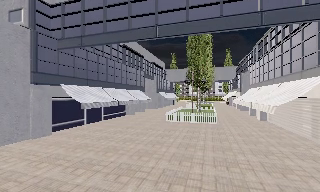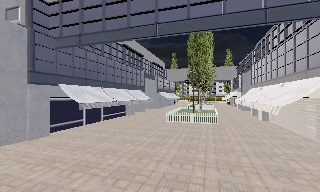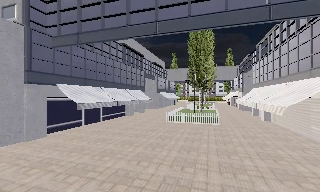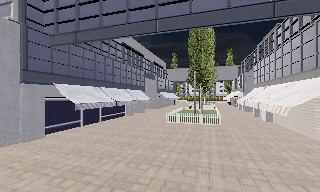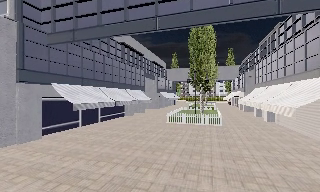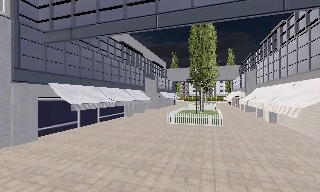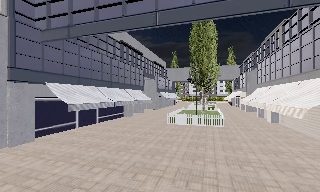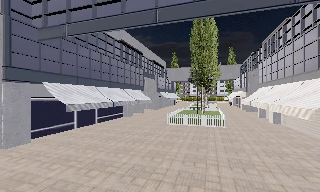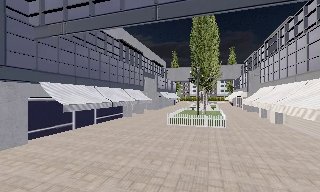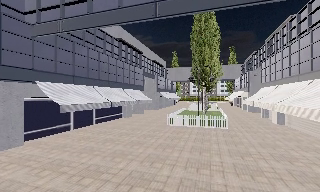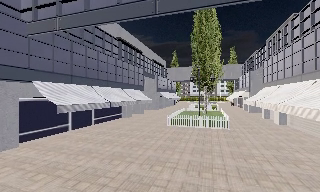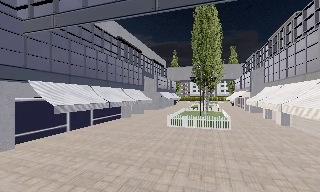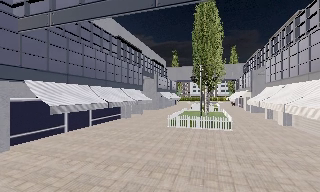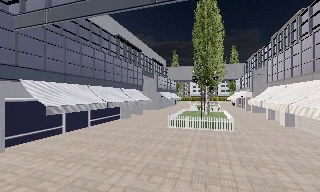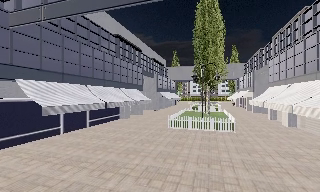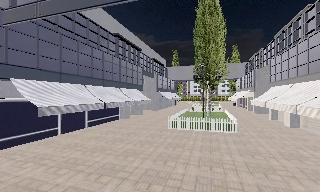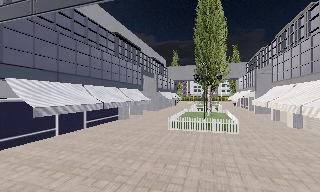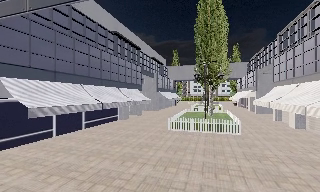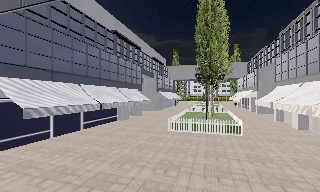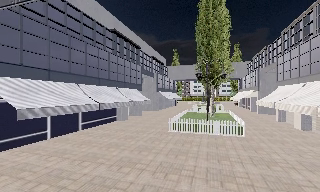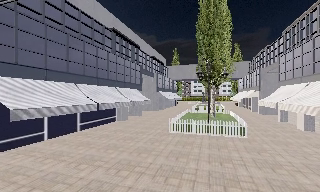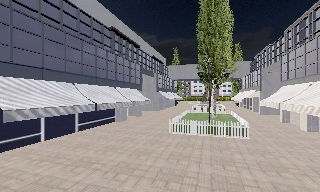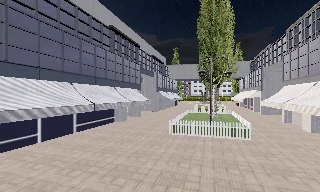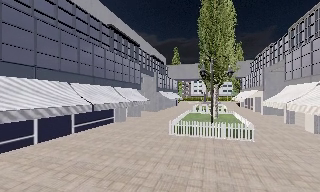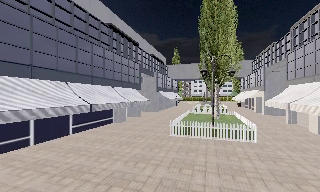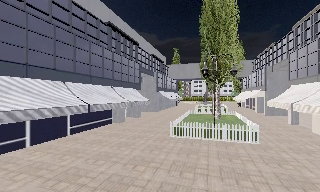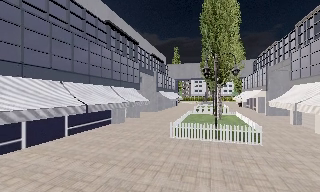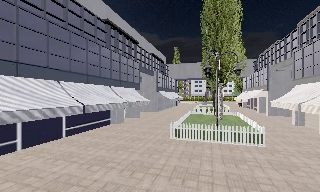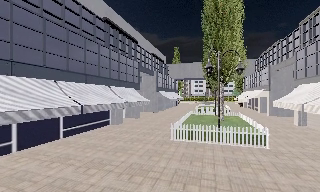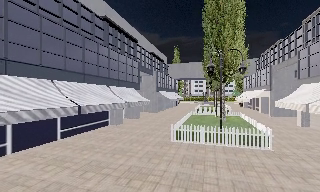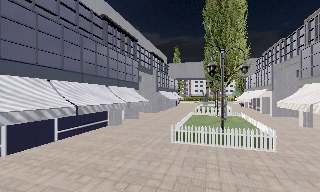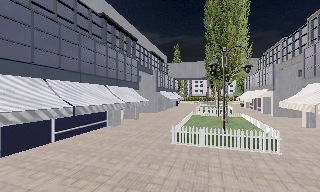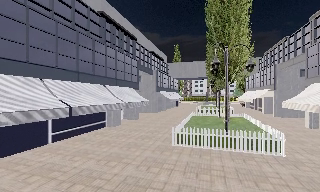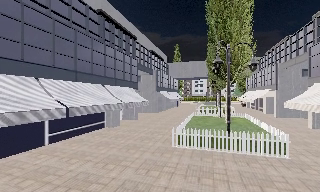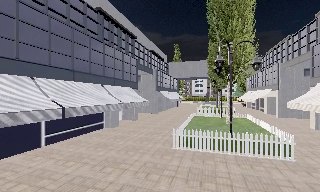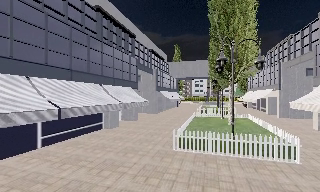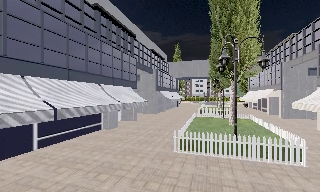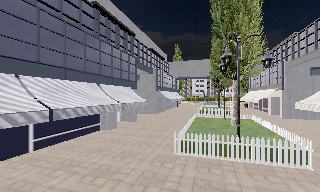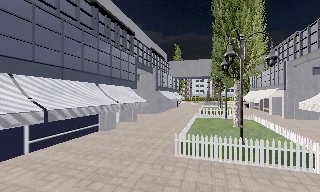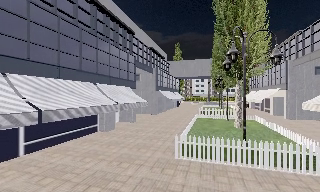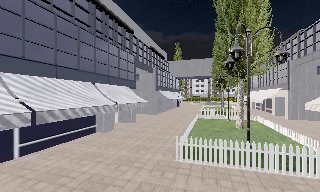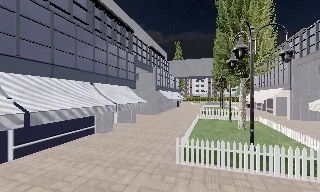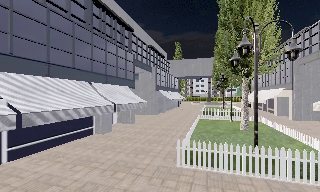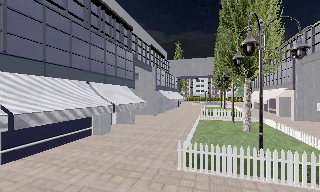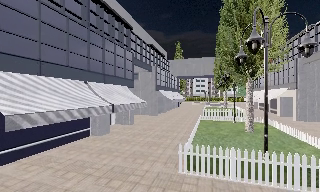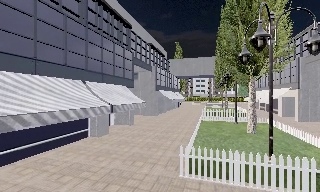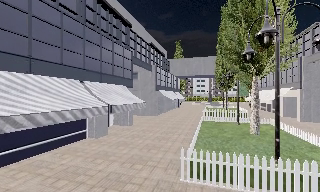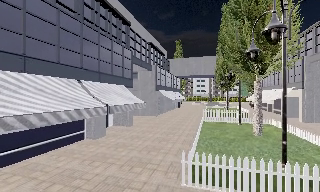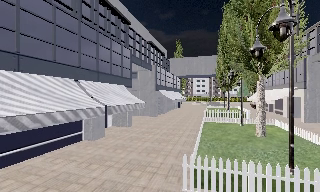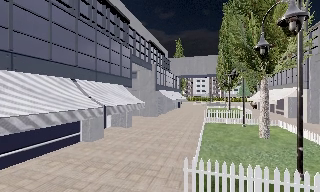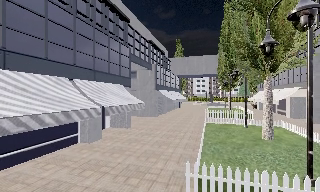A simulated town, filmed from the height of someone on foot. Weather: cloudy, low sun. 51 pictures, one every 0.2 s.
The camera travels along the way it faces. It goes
forward.
0.0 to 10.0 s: The camera travels forward, about 12 m, so what stands in front looms larger.
The film runs forward here.
